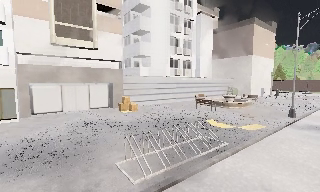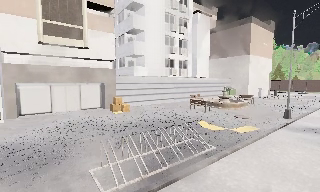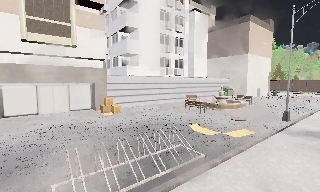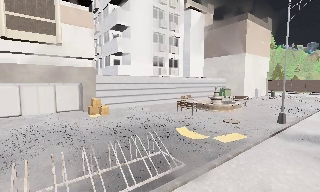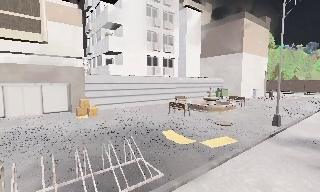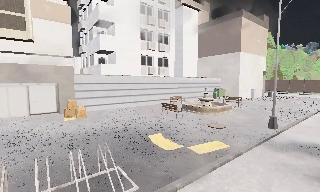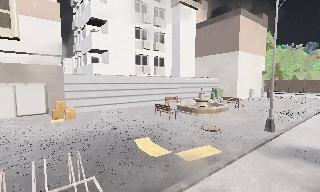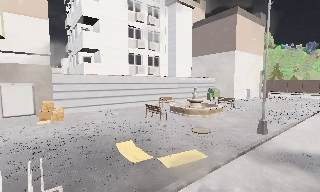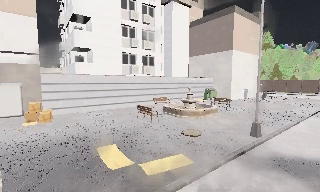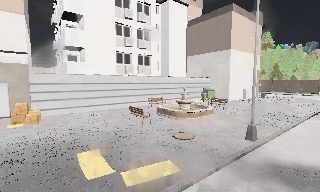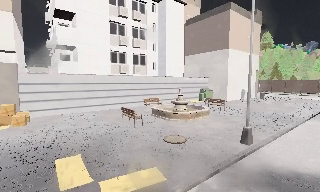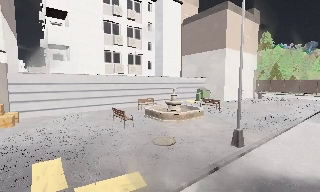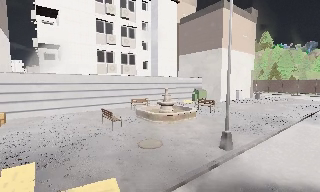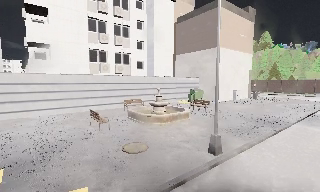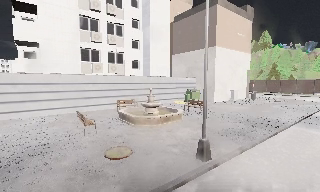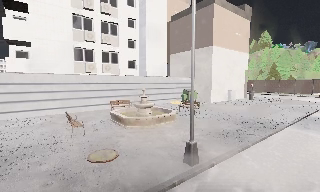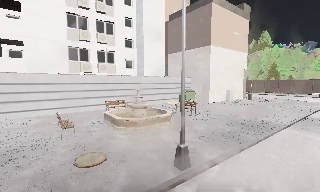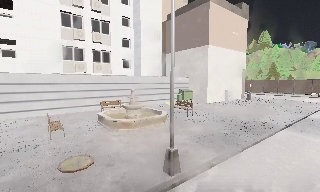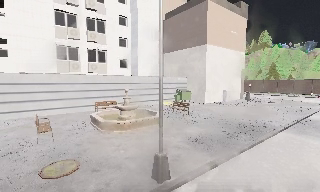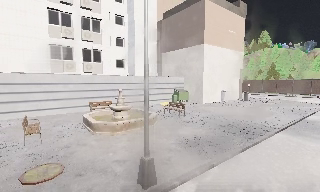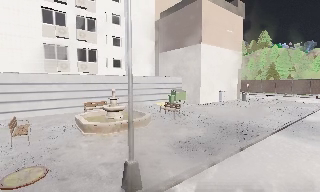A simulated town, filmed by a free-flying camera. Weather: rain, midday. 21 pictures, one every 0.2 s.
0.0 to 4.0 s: The camera travels to its right and forward, about 13 m, so close, fixed things drift to the left. It loses speed.
The film runs backward here.
